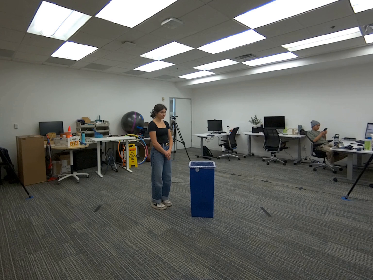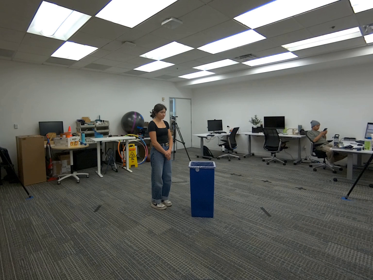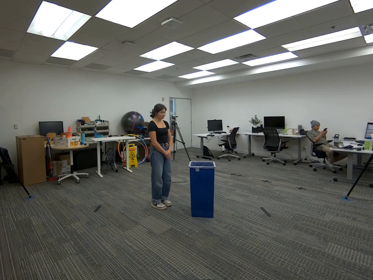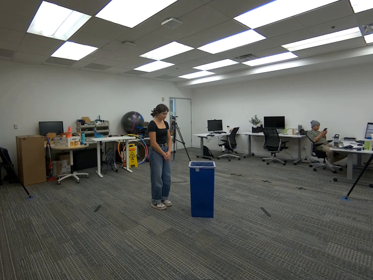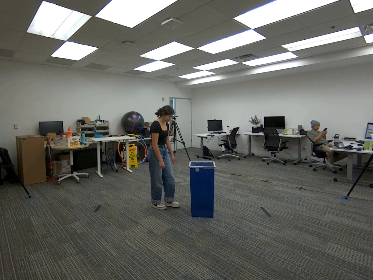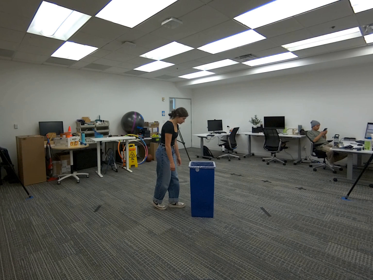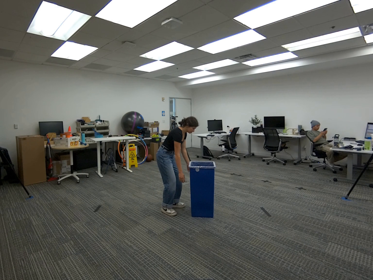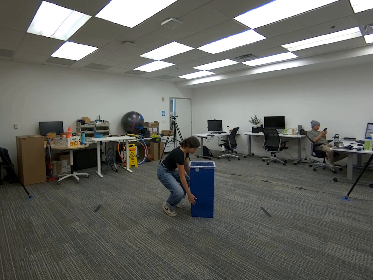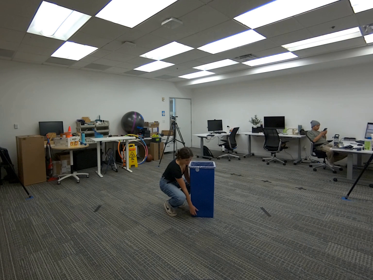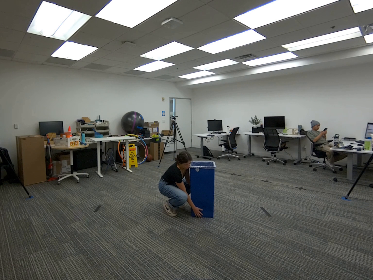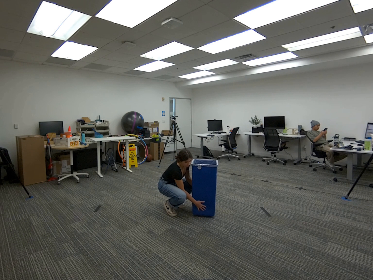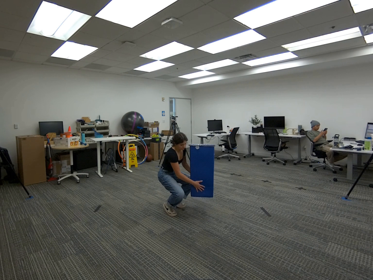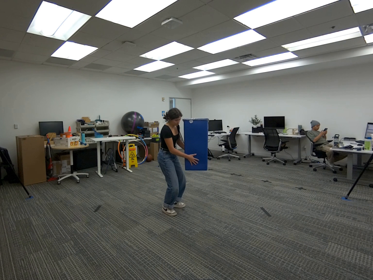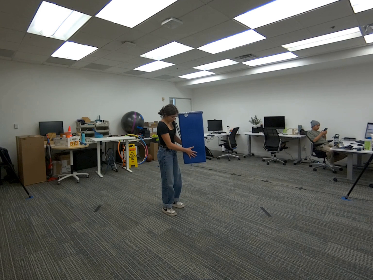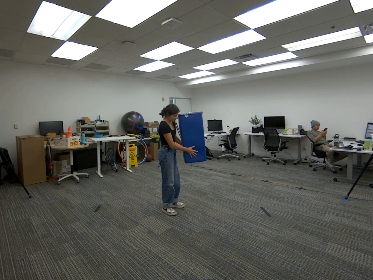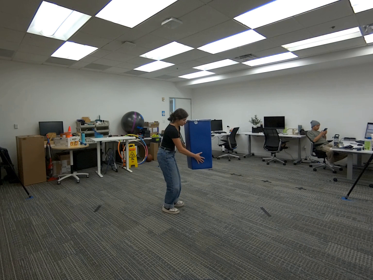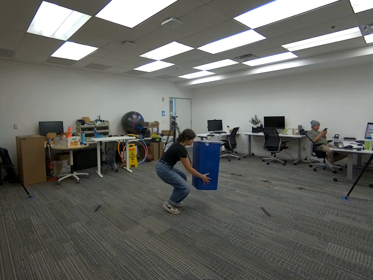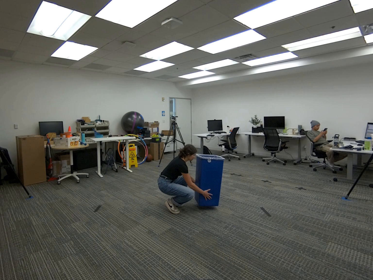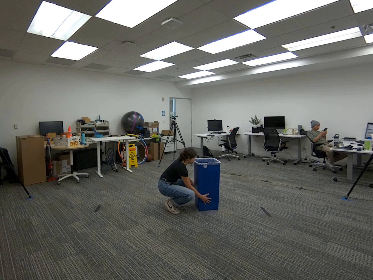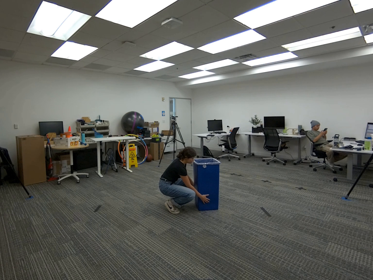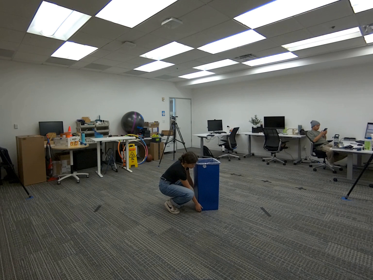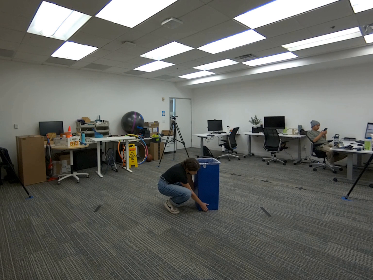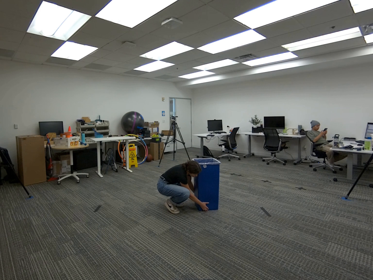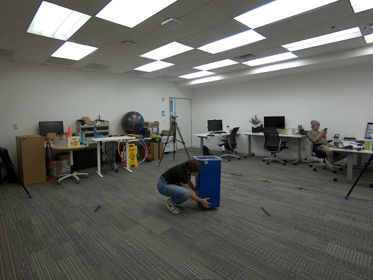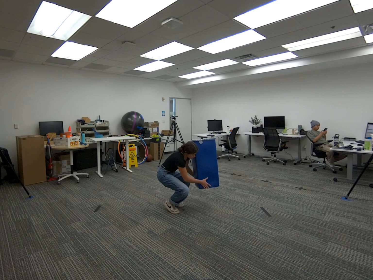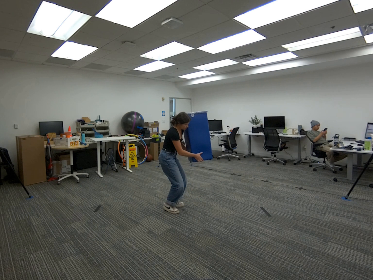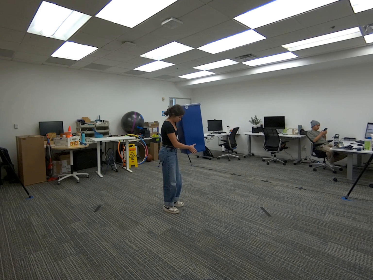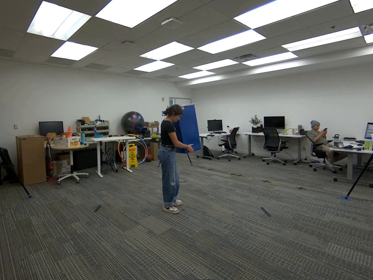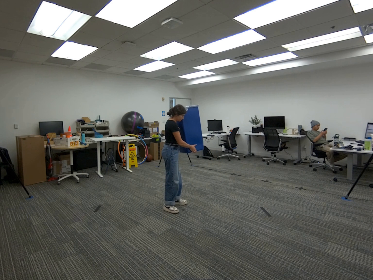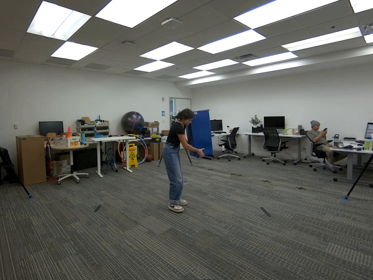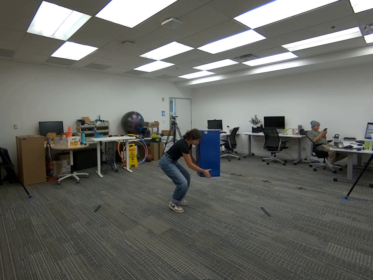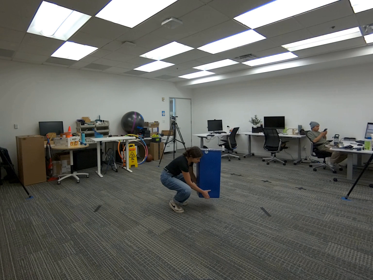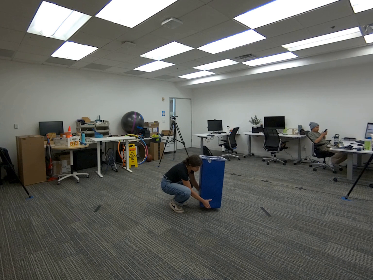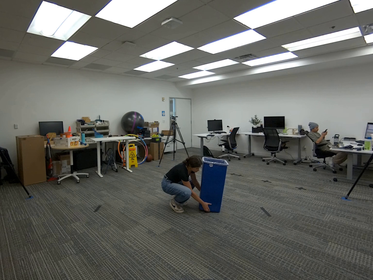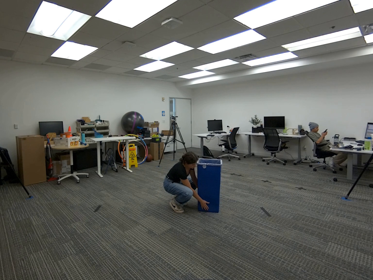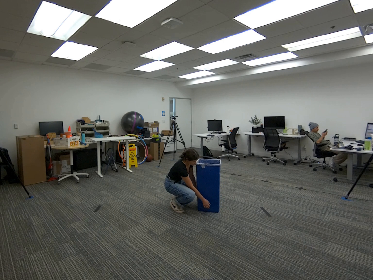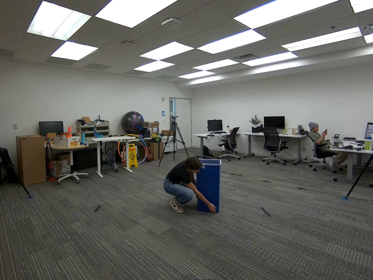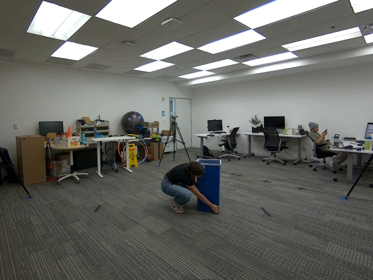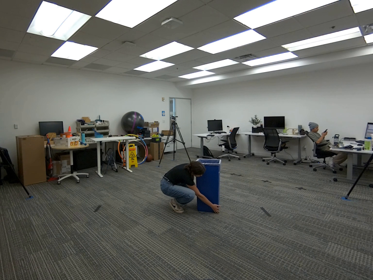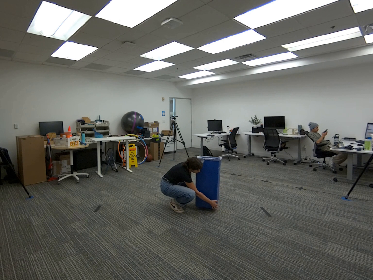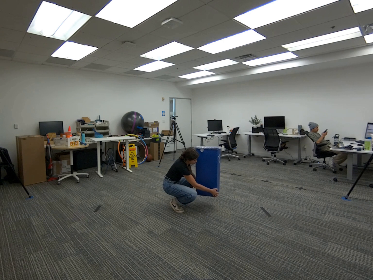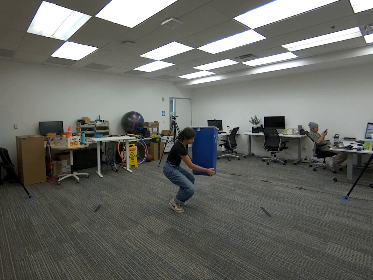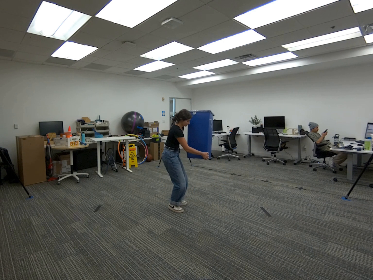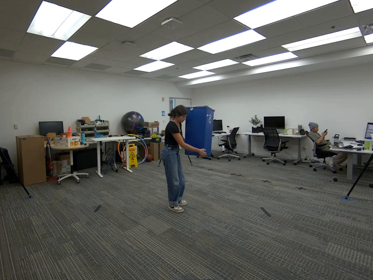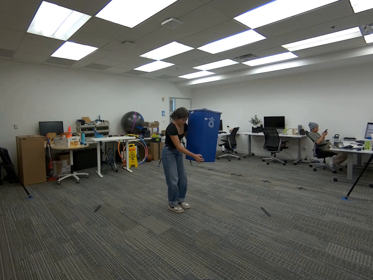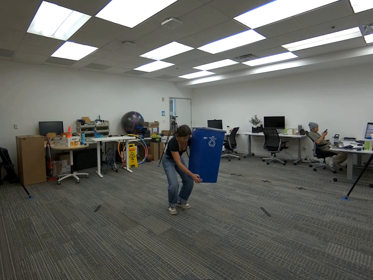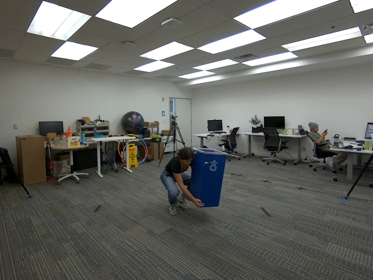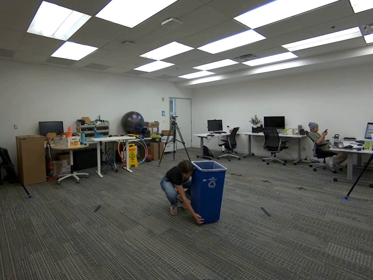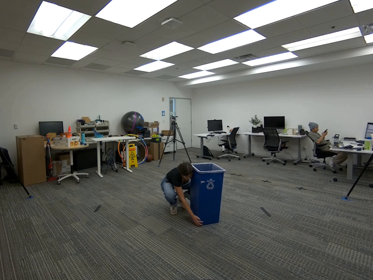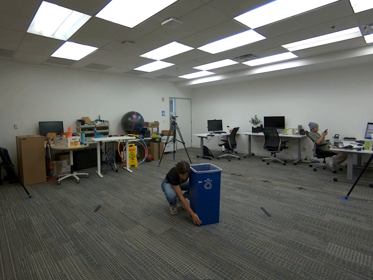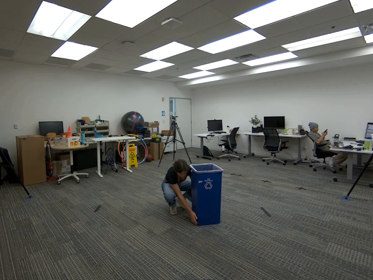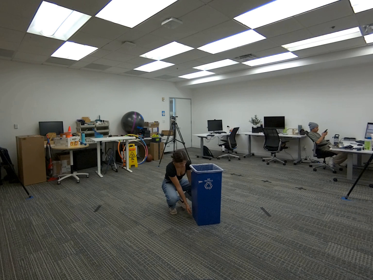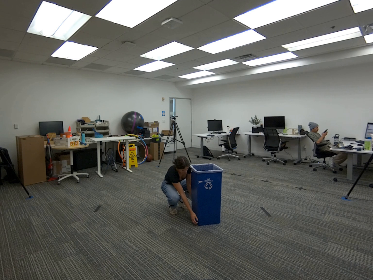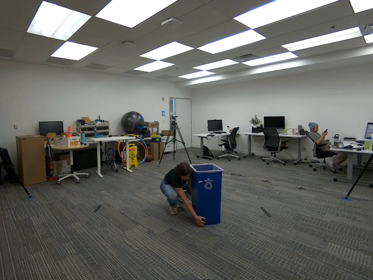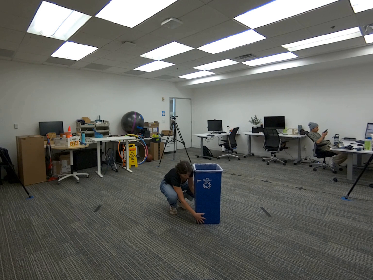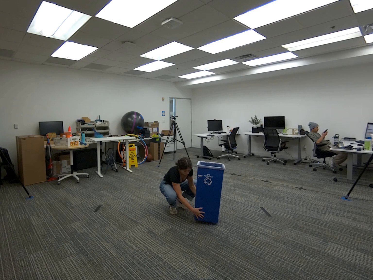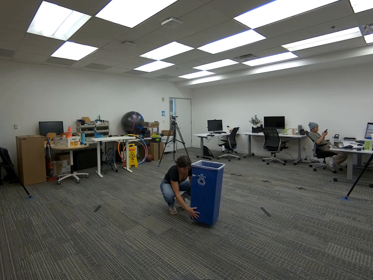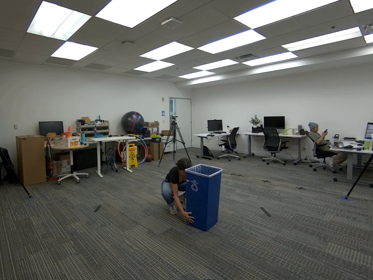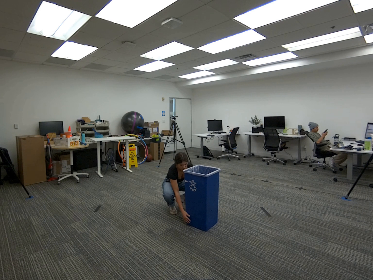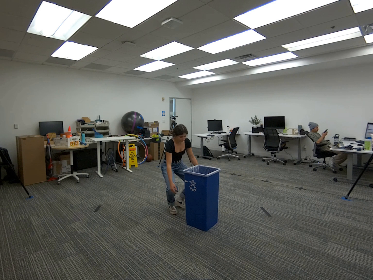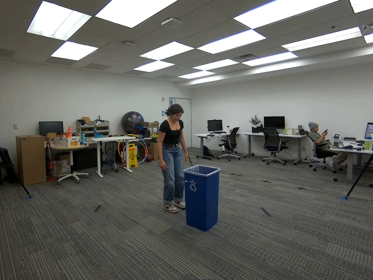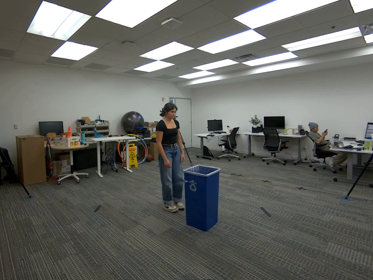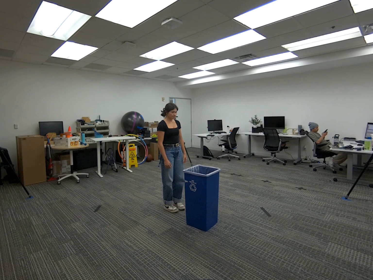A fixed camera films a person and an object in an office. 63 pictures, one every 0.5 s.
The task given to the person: Pick up trash can from the bottom of the container, walk within the bounding area and place on the floor.
